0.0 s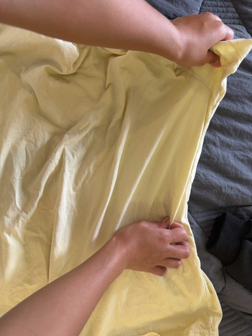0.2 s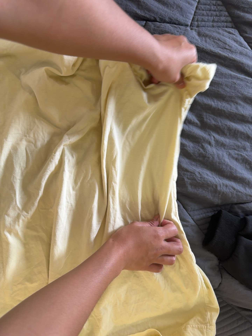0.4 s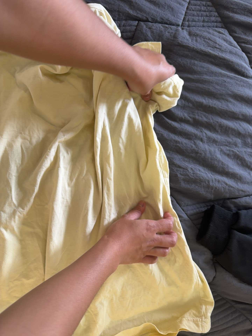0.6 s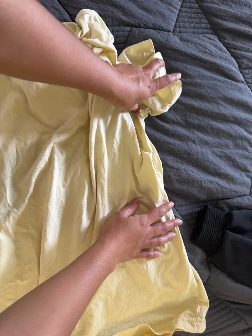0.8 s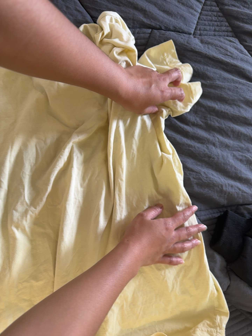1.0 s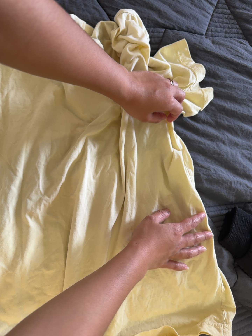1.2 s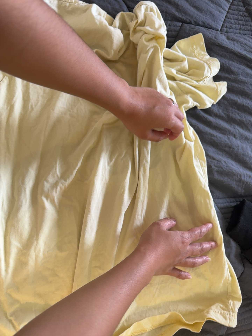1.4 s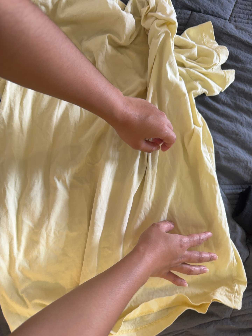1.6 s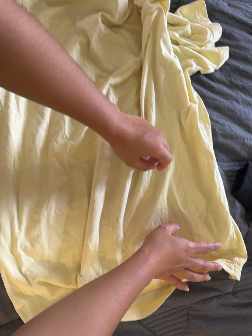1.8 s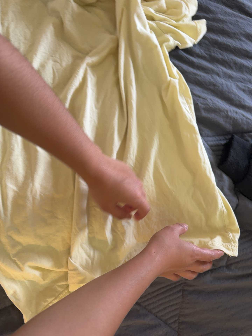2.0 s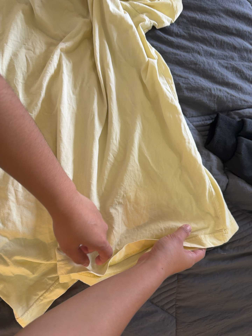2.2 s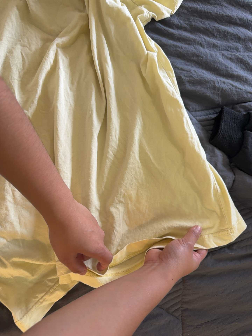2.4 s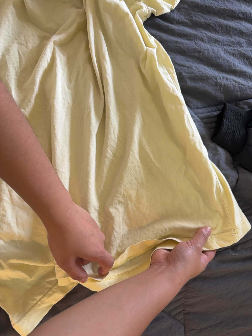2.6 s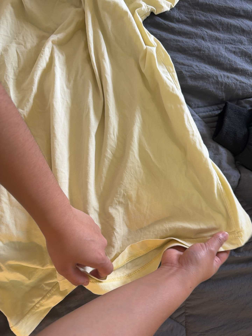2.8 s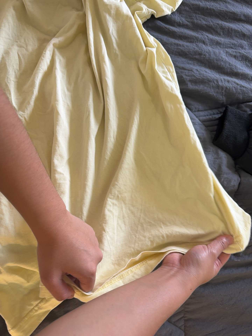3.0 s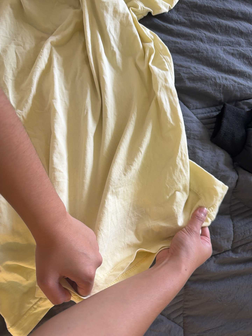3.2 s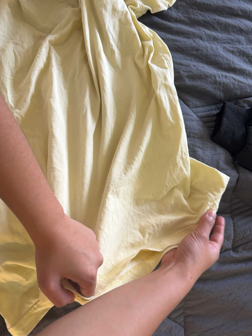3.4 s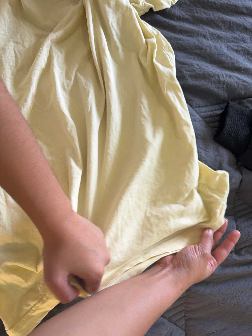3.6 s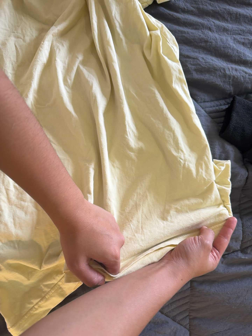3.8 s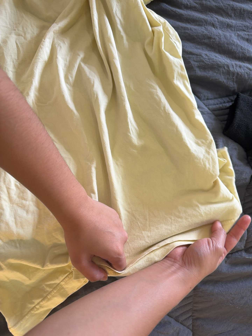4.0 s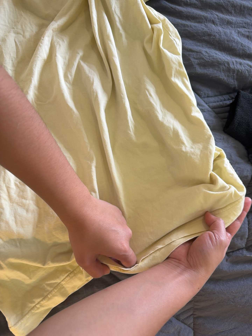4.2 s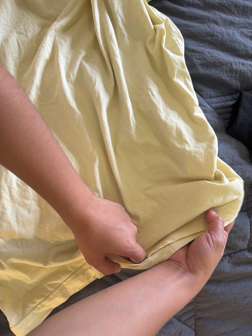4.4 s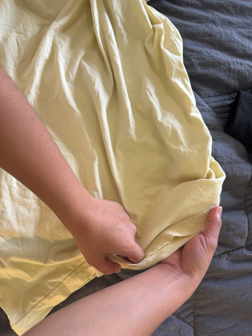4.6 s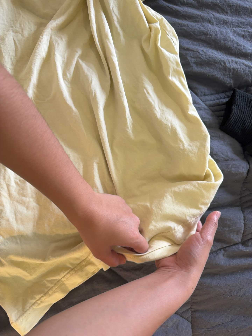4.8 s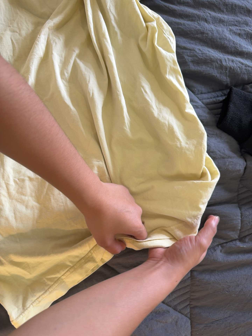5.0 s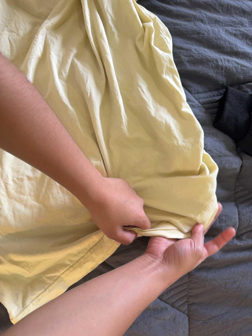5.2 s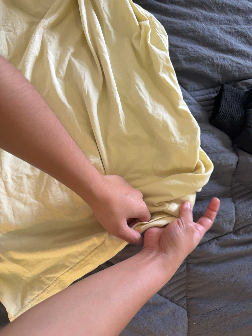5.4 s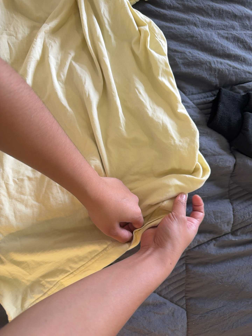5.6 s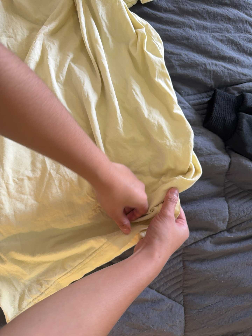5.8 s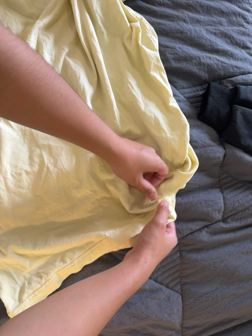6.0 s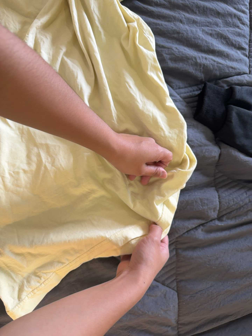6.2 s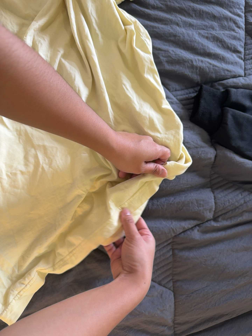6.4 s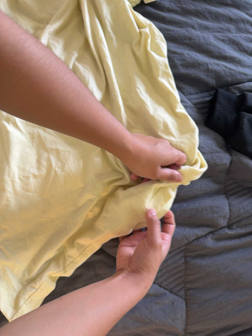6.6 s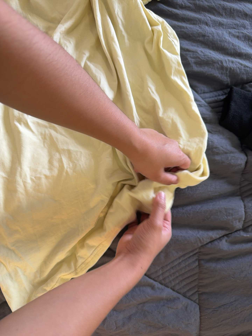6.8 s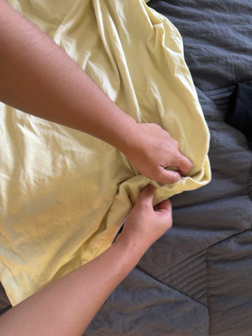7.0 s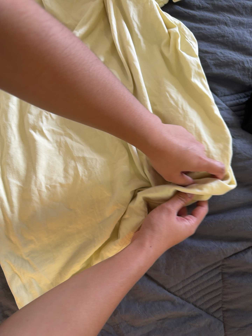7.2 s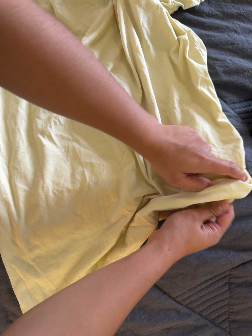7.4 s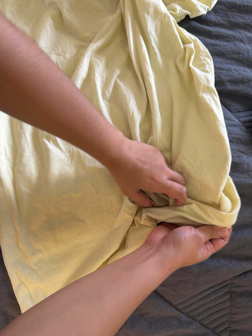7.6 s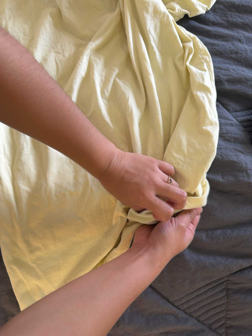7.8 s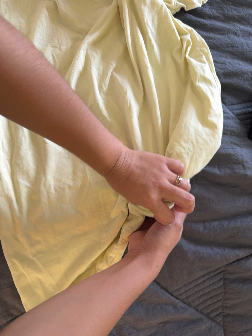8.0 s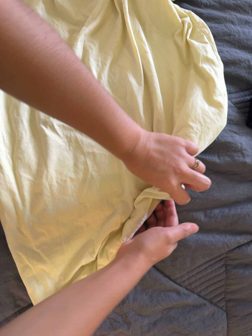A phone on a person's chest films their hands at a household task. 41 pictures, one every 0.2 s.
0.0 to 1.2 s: The camera travels toward the bottom of its view and to its left, about 10 cm.
1.2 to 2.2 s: The camera travels toward the bottom of its view, about 12 cm, so close, fixed things drift upward. It rolls about its line of sight by about 10 degrees, and the scene rotates counterclockwise.
2.2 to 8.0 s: The camera shifts only a little, or ends up much as it began.
The film runs backward here.
